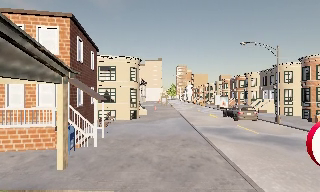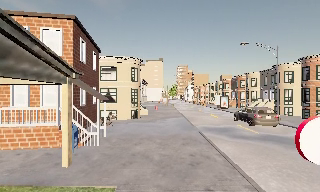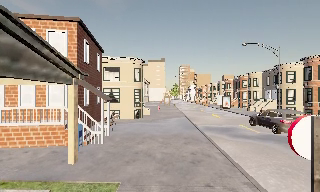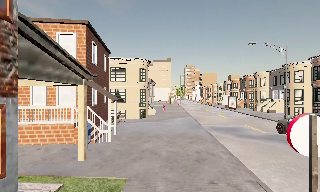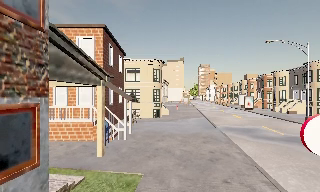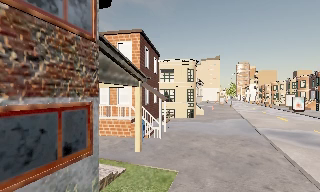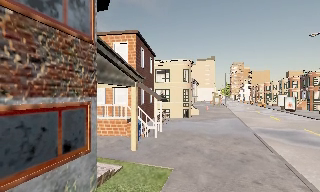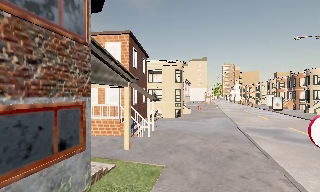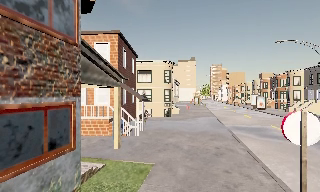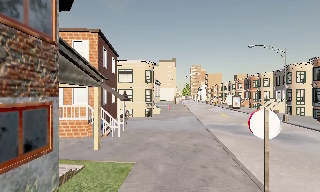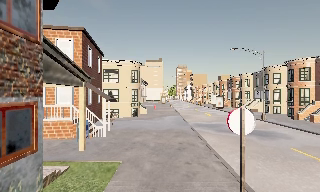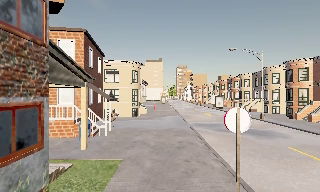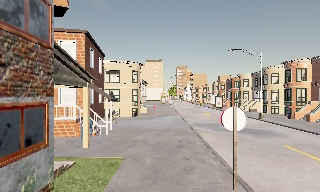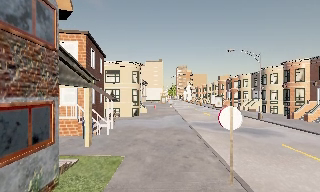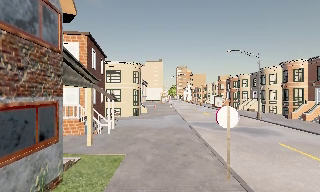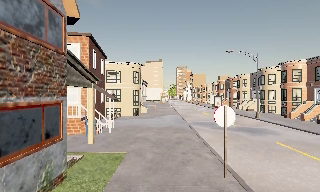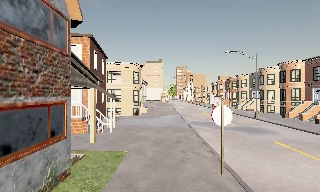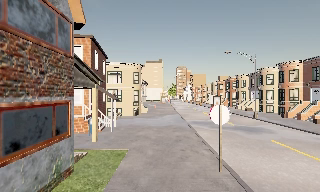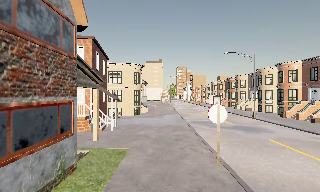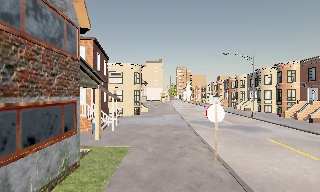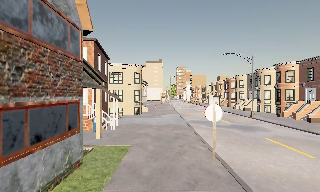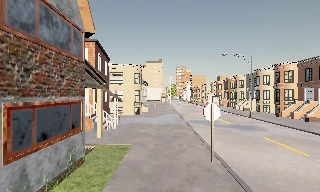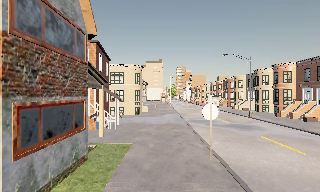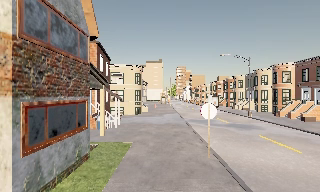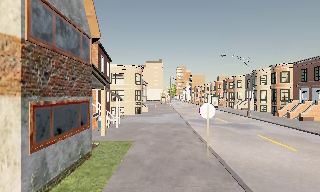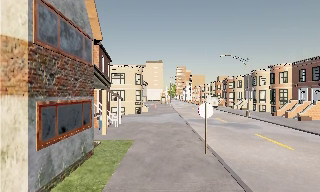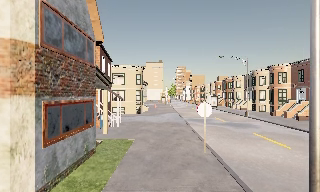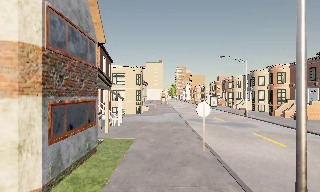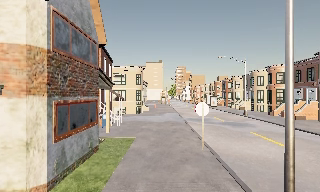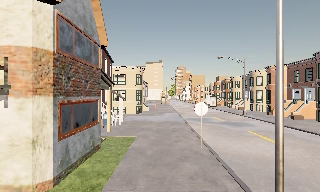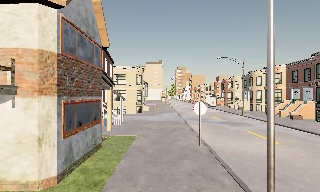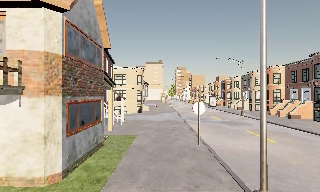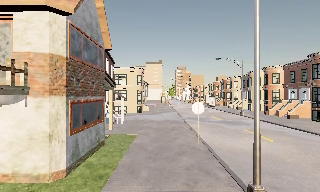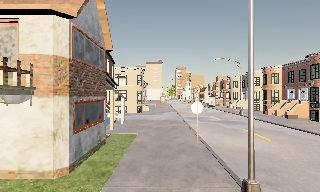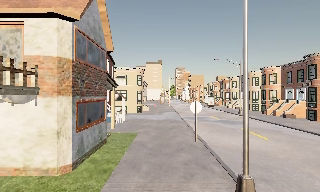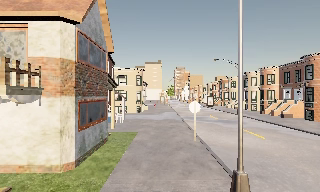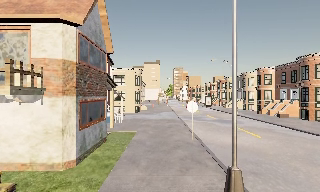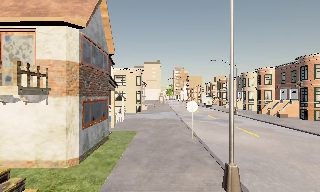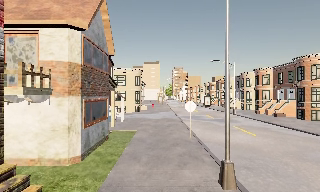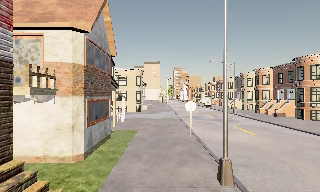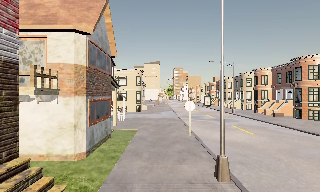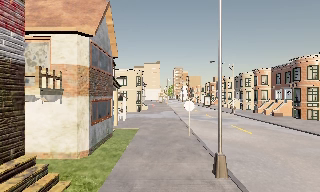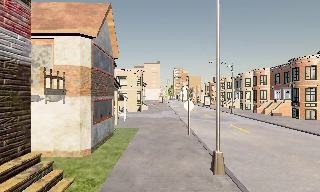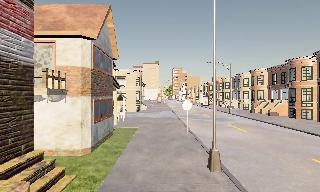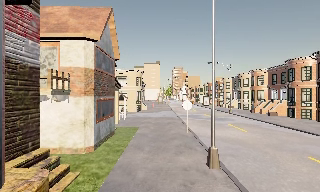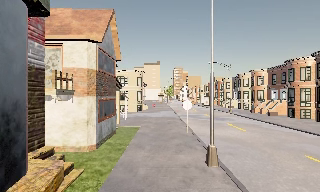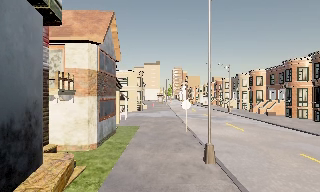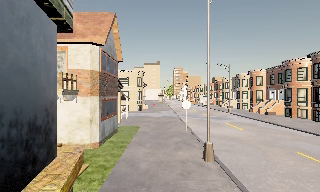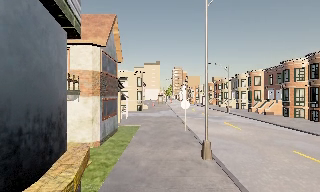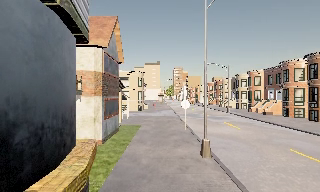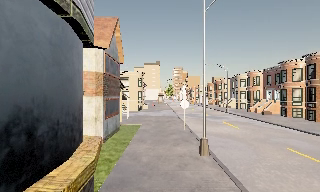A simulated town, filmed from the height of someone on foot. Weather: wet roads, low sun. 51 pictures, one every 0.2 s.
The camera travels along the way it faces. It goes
backward.
0.0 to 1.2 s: The camera pans to its left, which is counterclockwise from overhead, by about 20 degrees. It travels backward, about 1 m, so what stands in front gets smaller.
1.2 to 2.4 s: The camera swings to its right by about 20 degrees, and the scene slides to the left. It travels backward, about 1 m, so what stands in front gets smaller.
2.4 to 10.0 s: The camera travels backward, about 8 m, so what stands in front gets smaller.
The film runs backward here.
